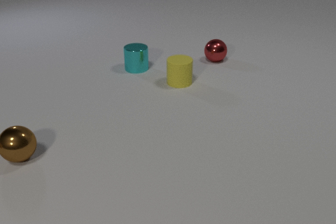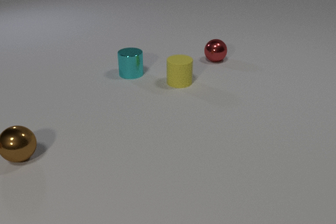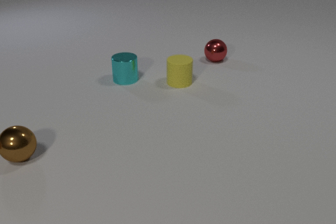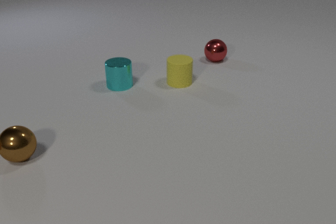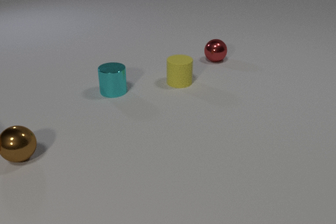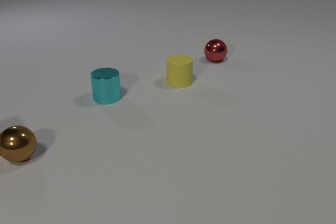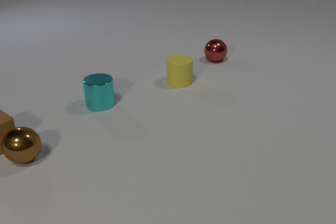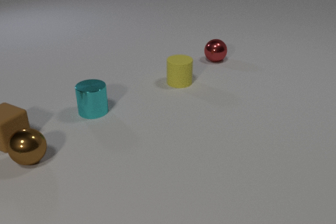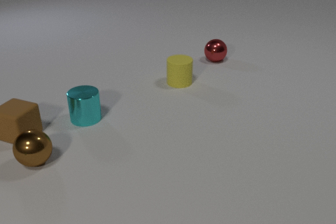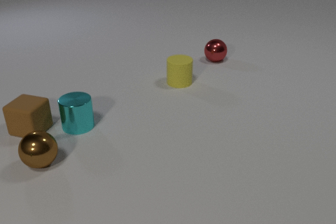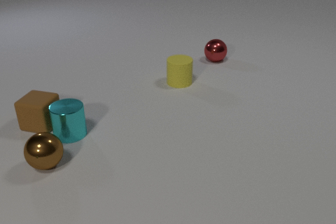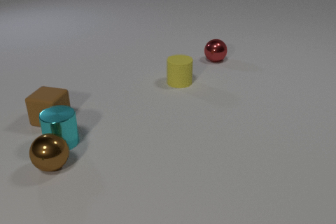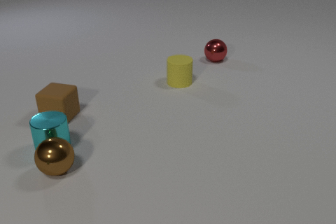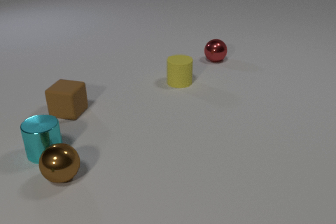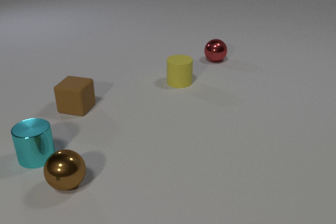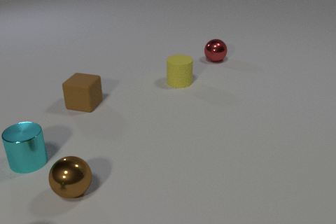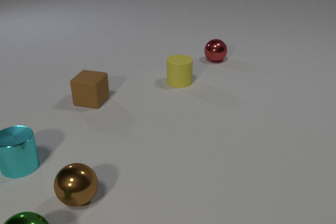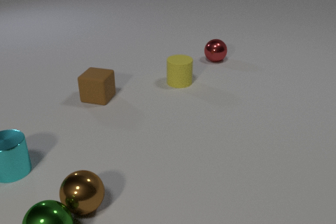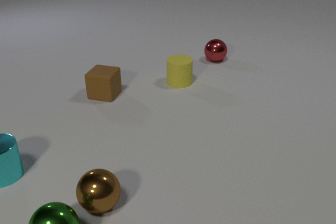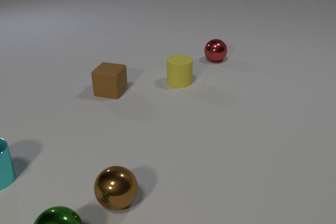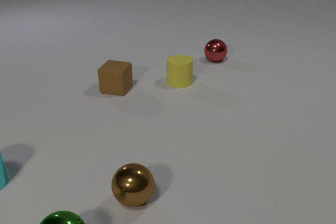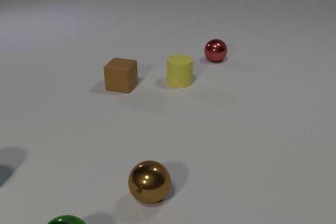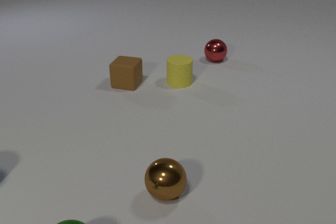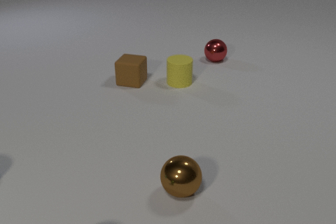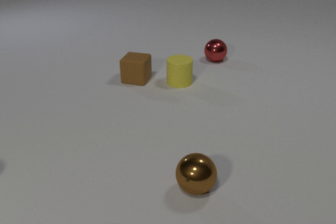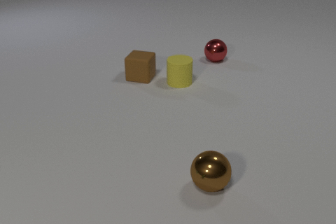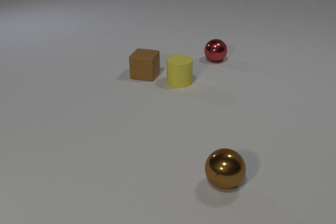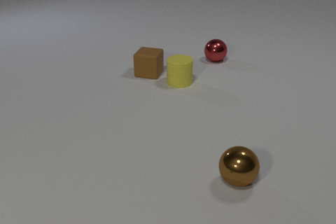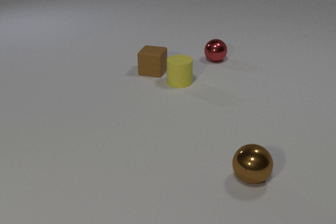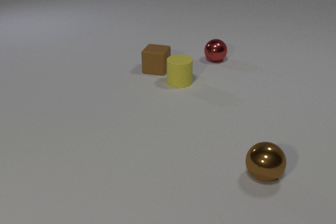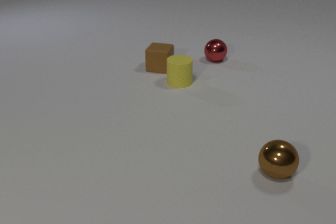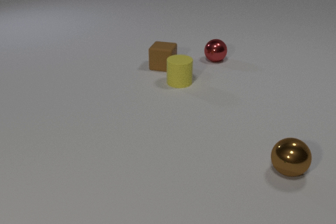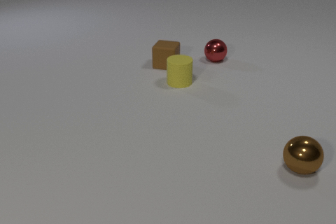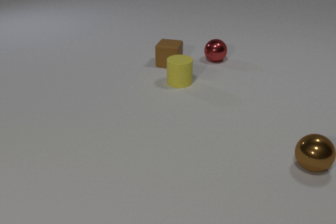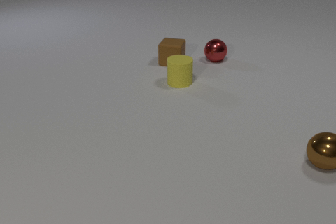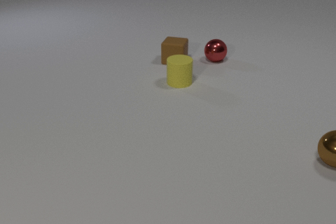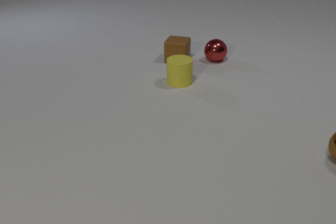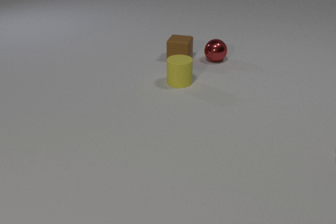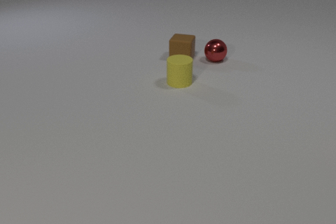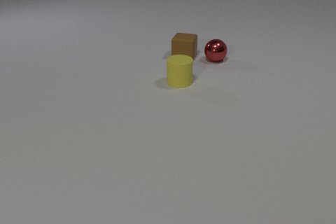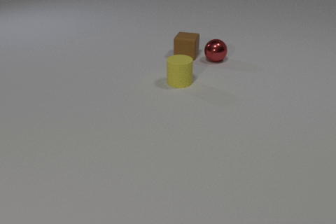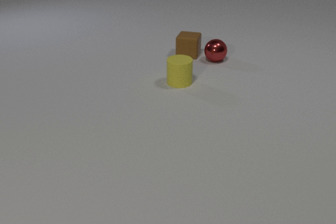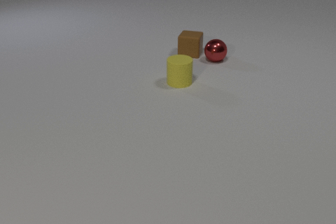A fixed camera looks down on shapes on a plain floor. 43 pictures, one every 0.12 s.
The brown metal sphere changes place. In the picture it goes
to the right.
0.00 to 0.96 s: The brown rubber cube comes in at the left edge, slides to the right and away from the camera, spins counterclockwise seen from above by about 30 degrees, its near face sliding to the right. The cyan metal cylinder slides toward the camera and to the left. The brown metal sphere rolls to the right and toward the camera. The brown rubber cube and the brown metal sphere collide.
0.96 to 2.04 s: The brown rubber cube slides to the right and away from the camera. The cyan metal cylinder slides to the left and toward the camera. The brown metal sphere rolls toward the camera and to the right. The green metal sphere comes in at the bottom edge, rolls to the right and away from the camera. The cyan metal cylinder and the brown metal sphere collide.
2.04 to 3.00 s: The brown rubber cube slides to the right and away from the camera. The cyan metal cylinder slides to the left and toward the camera, leaves at the left edge. The brown metal sphere rolls to the right. The green metal sphere rolls toward the camera and to the right, leaves at the bottom edge. The brown metal sphere and the green metal sphere collide.
3.00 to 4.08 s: The brown rubber cube slides away from the camera and to the right. The brown metal sphere rolls to the right and away from the camera.
4.08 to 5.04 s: The brown rubber cube slides away from the camera and to the right. The brown metal sphere rolls to the right and away from the camera, leaves at the right edge.
Are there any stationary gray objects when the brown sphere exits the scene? no.
What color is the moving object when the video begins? cyan.
How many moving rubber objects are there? 1.
